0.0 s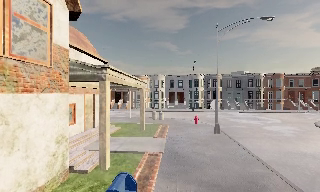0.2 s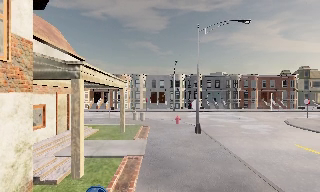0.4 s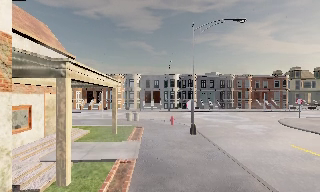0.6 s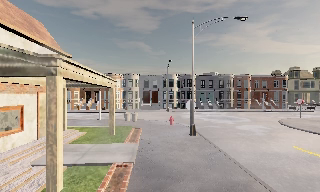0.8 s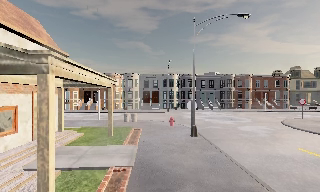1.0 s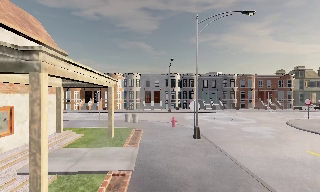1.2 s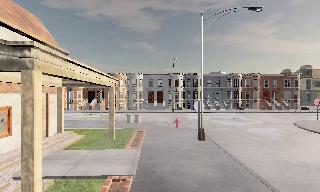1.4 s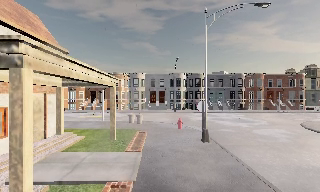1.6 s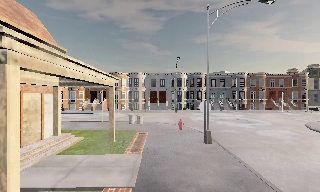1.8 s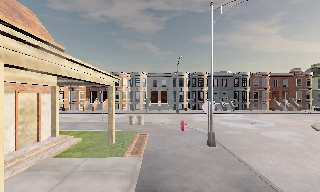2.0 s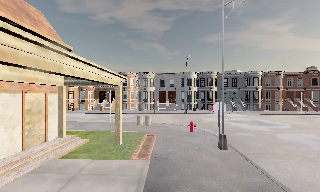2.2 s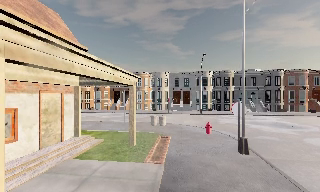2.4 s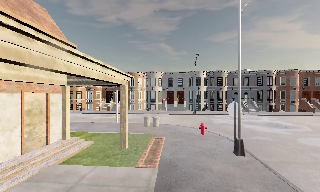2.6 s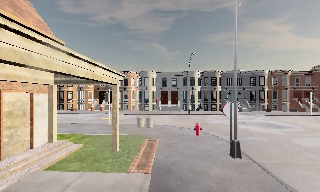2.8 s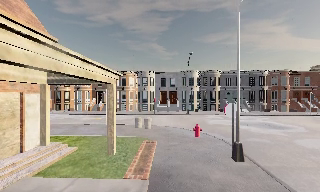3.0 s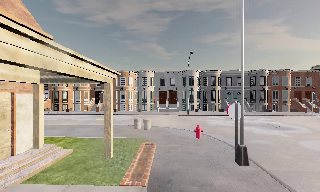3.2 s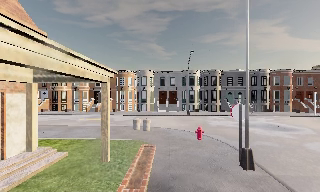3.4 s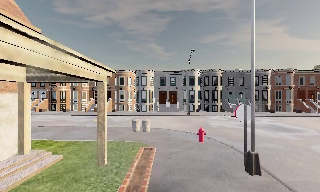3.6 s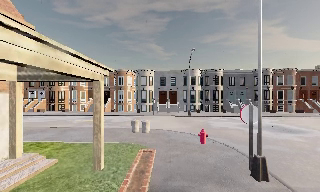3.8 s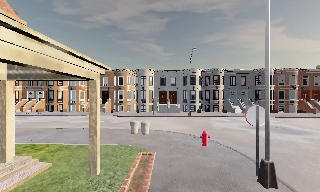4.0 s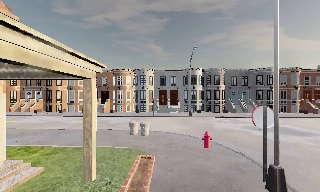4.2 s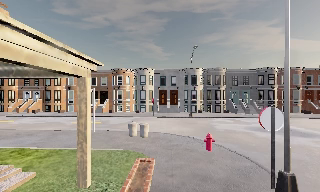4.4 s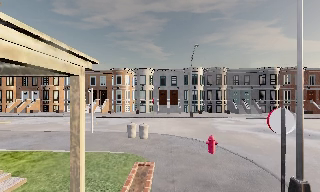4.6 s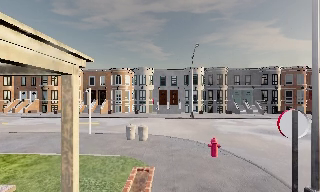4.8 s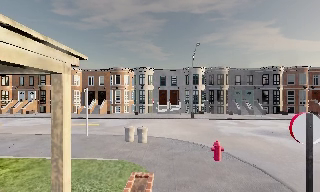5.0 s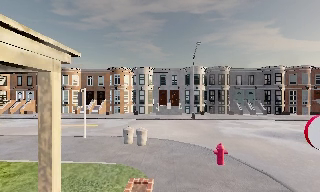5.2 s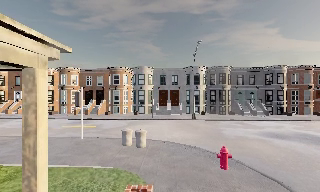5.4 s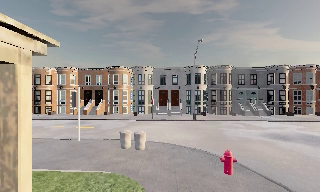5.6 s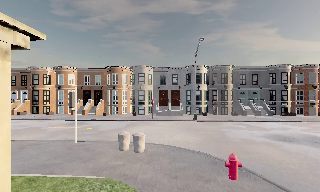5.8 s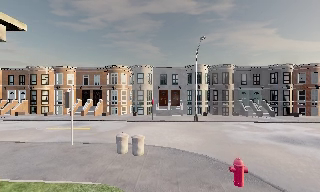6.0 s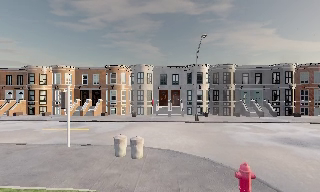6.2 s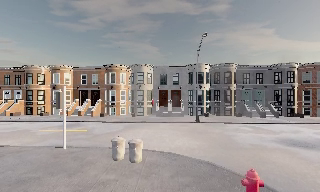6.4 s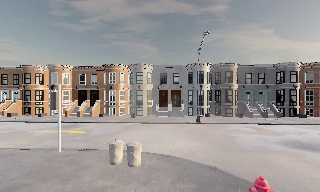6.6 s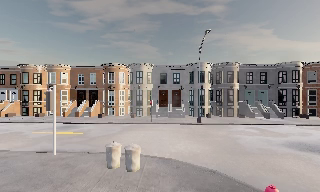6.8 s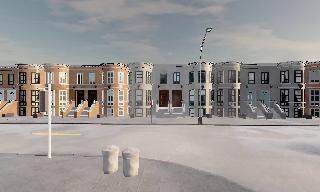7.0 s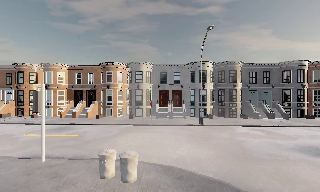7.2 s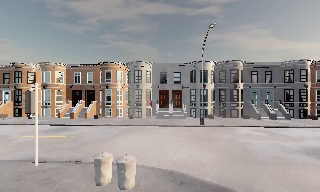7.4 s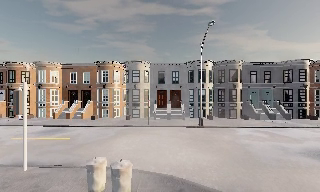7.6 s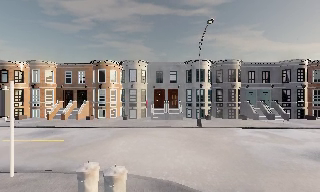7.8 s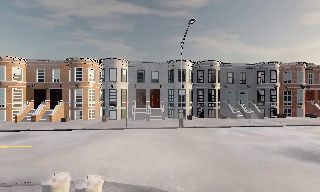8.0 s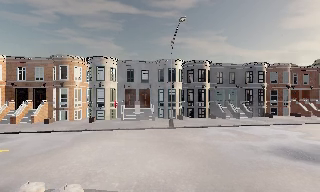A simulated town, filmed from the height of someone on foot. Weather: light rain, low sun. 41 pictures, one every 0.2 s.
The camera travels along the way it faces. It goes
forward.
0.0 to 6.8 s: The camera travels forward, about 12 m, so what stands in front looms larger.
6.8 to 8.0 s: The camera pans to its right, which is clockwise from overhead, by about 10 degrees. It travels forward, about 2 m, so what stands in front looms larger.
The film runs forward here.
